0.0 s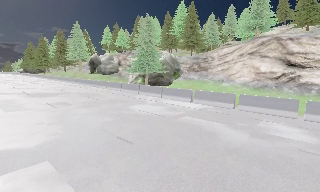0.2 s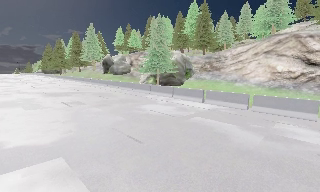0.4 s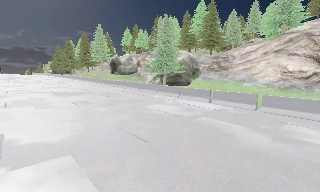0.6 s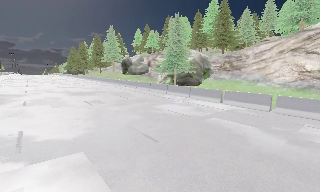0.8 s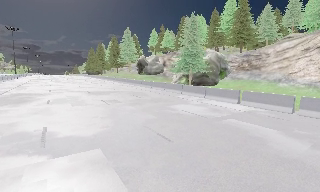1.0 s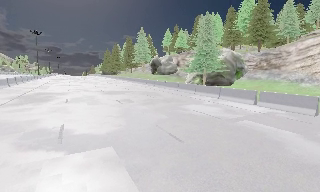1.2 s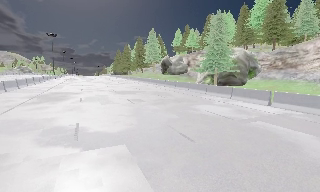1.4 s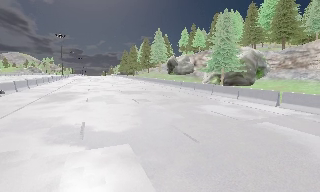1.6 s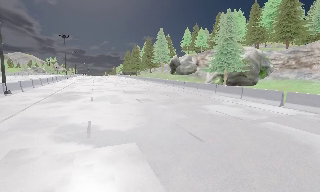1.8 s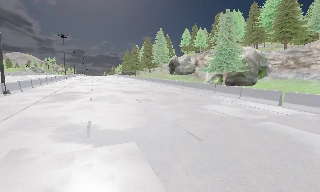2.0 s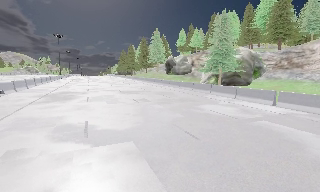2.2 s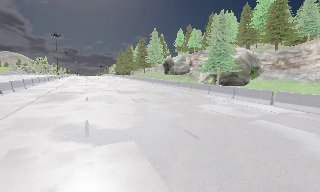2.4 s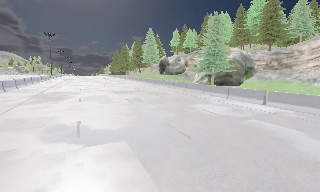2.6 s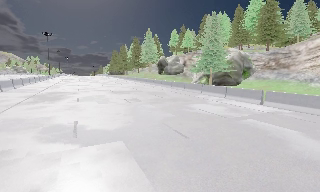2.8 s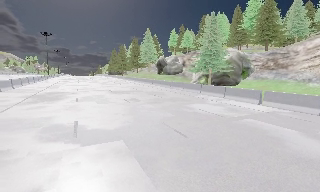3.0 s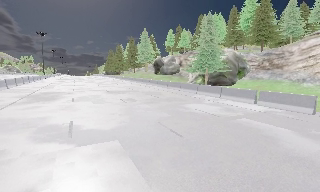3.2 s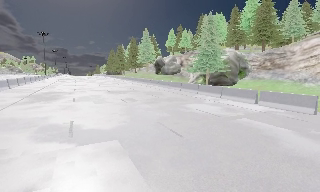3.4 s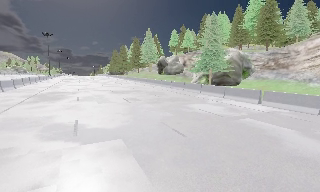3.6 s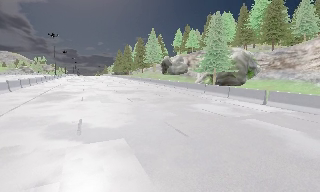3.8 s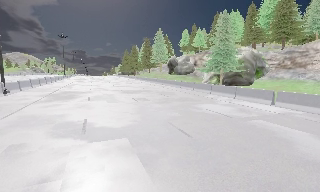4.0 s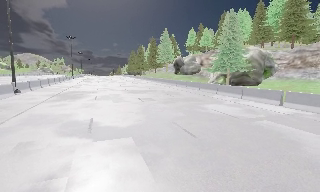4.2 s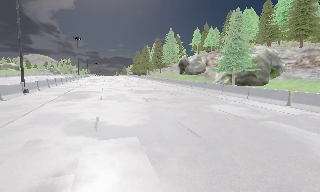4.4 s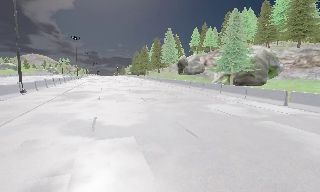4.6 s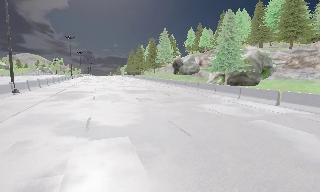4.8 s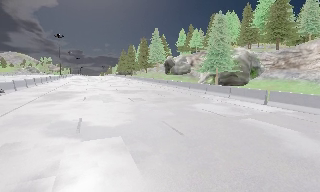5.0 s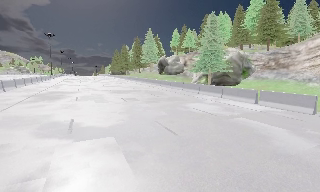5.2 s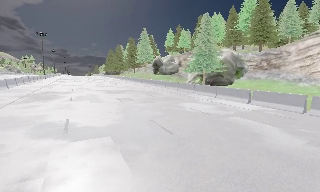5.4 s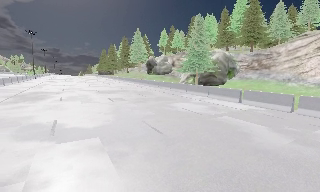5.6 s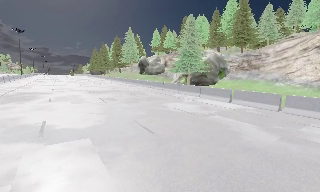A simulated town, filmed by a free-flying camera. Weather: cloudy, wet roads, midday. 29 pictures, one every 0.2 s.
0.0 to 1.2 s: The camera pans to its left, which is counterclockwise from overhead, by about 25 degrees.
1.2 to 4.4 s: The camera travels backward, about 0.5 m, so what stands in front gets smaller.
4.4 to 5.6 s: The scene slides to the left, as the camera pans about 15 degrees to its right.
The film runs backward here.
